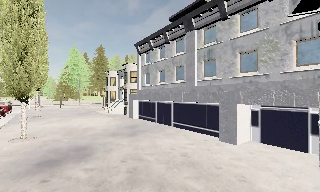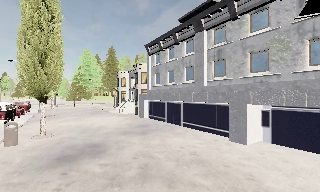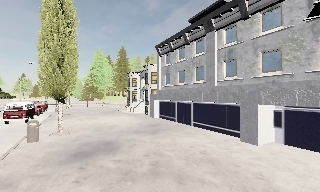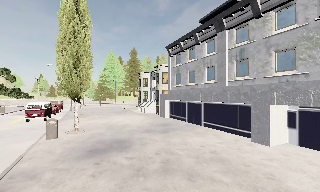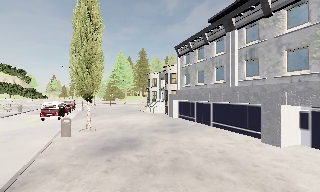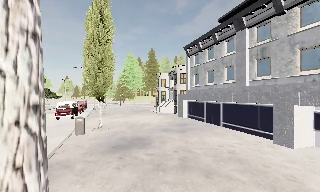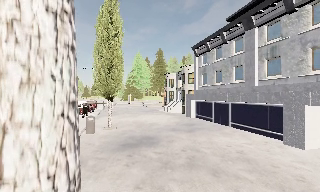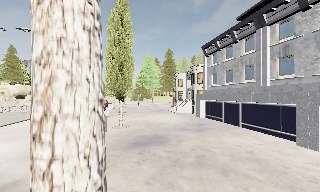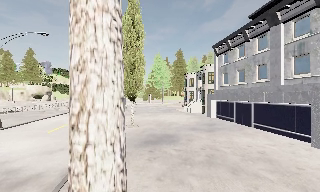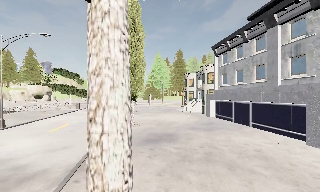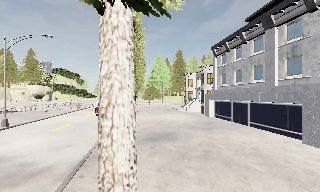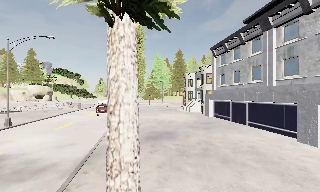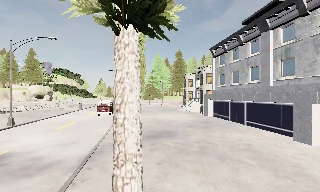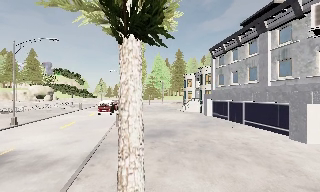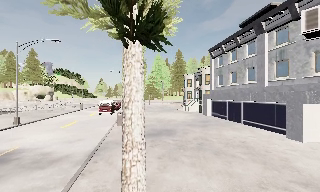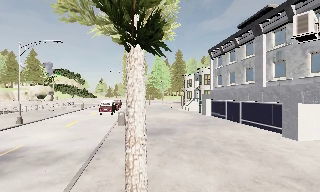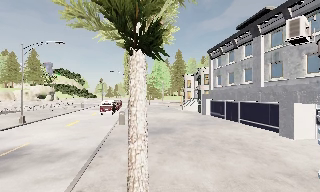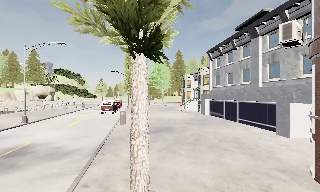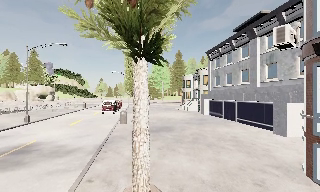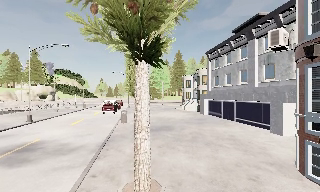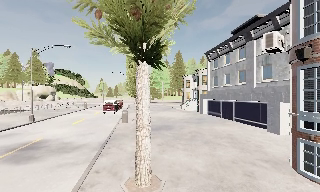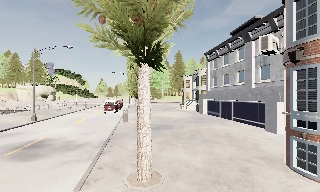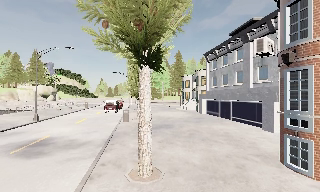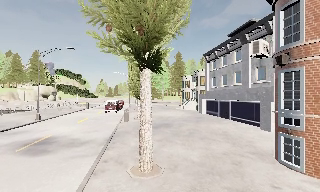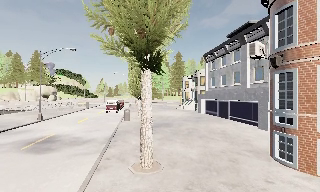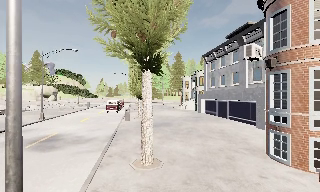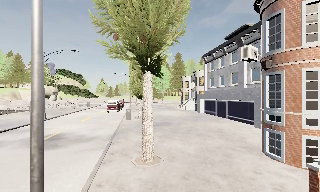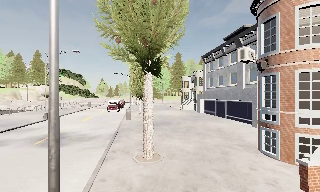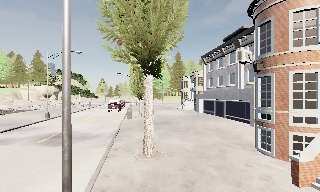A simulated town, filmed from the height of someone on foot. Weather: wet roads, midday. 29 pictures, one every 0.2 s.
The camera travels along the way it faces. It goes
backward.
0.0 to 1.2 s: The camera swings to its left by about 20 degrees, and the scene slides to the right. It travels backward, about 1 m, so what stands in front gets smaller.
1.2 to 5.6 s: The camera travels backward, about 6 m, so what stands in front gets smaller.
The film runs backward here.
